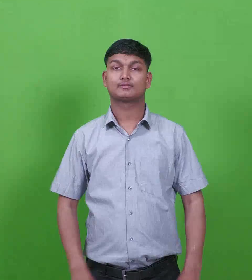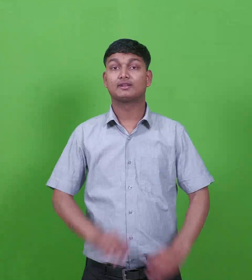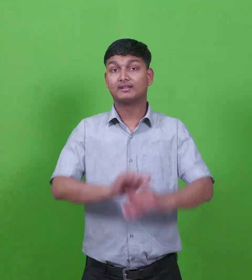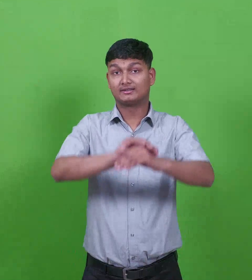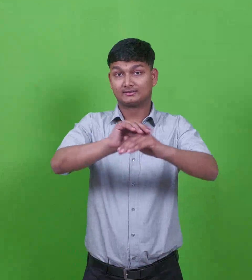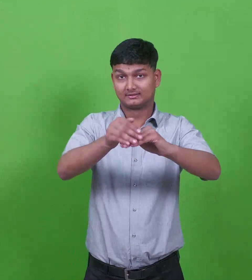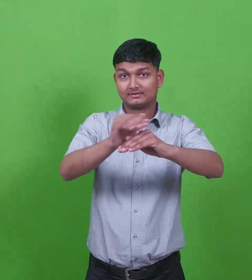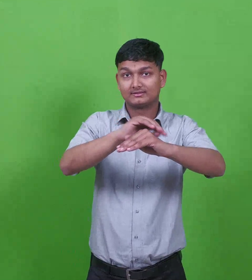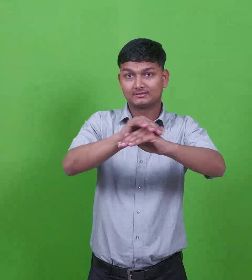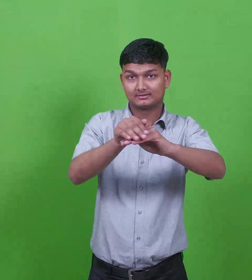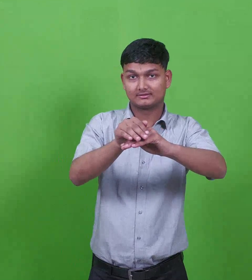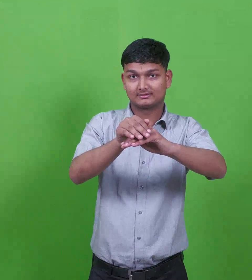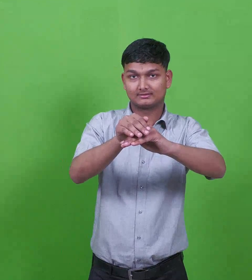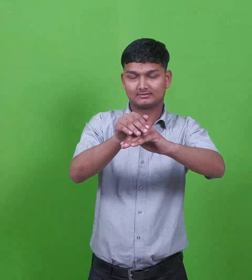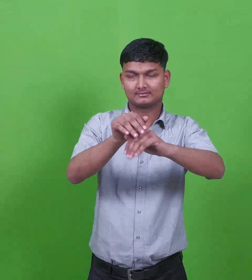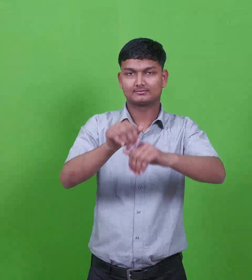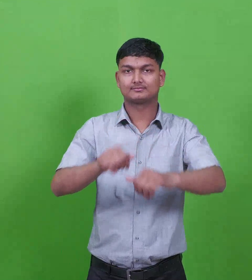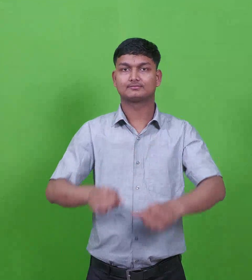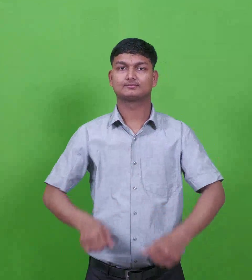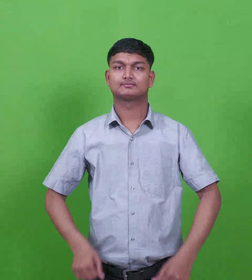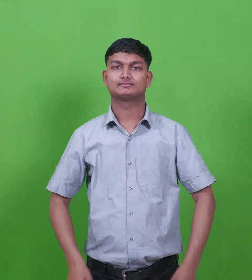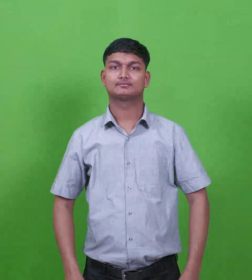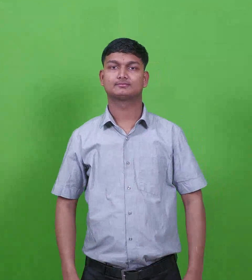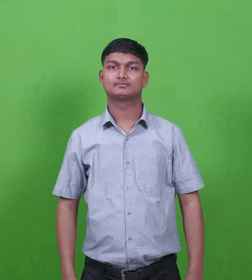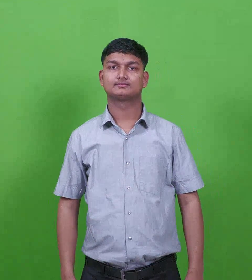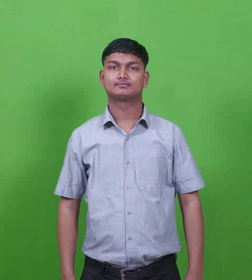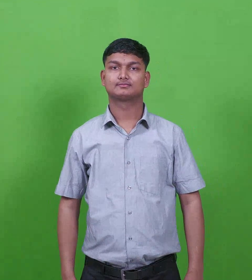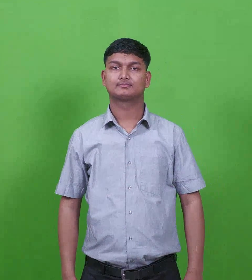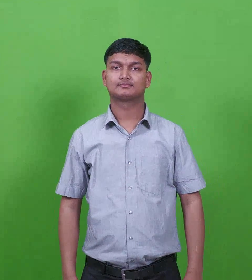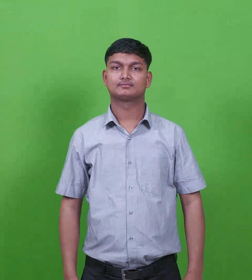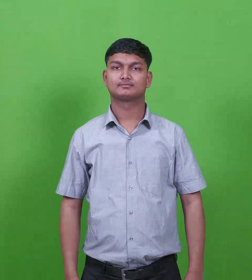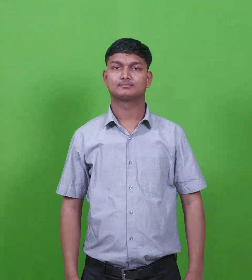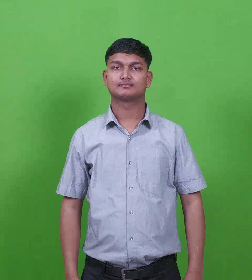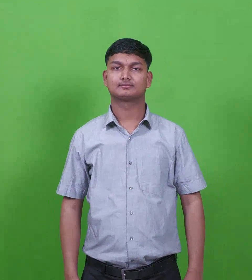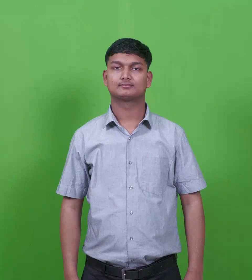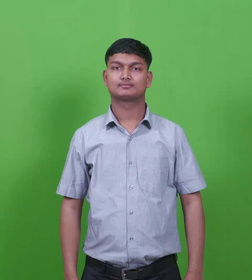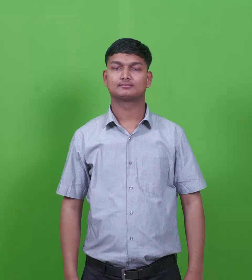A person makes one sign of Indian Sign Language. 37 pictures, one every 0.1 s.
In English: cyrene
